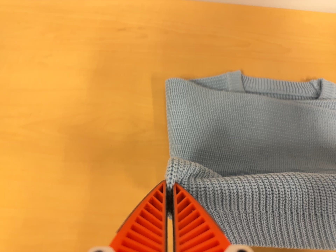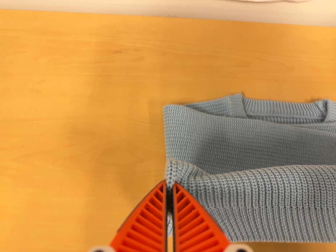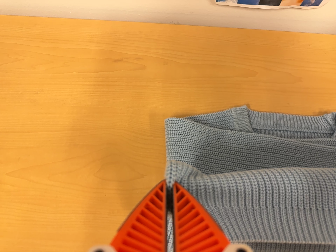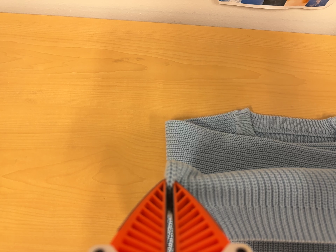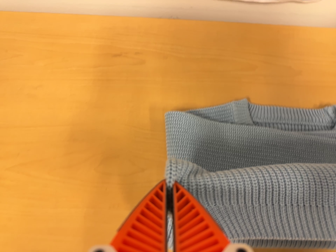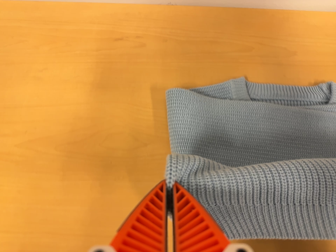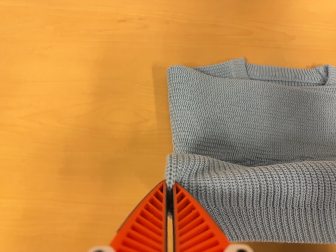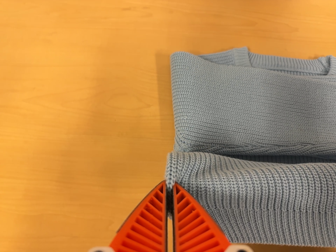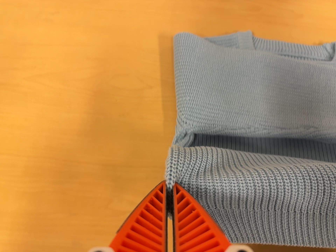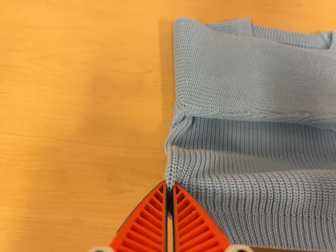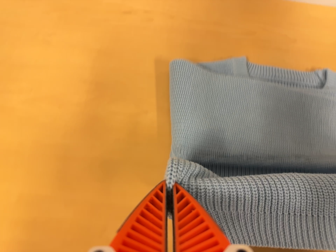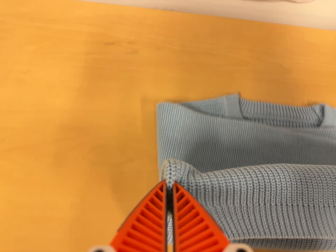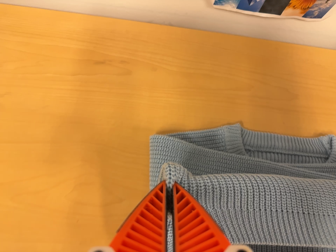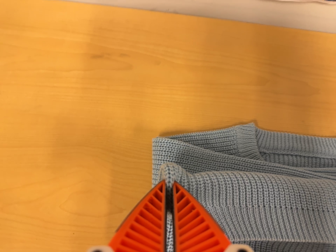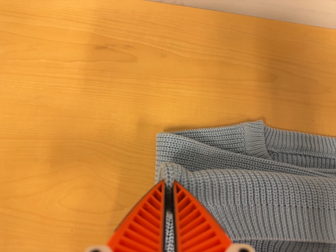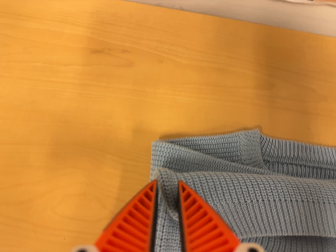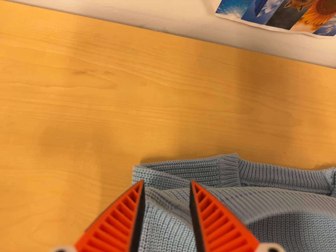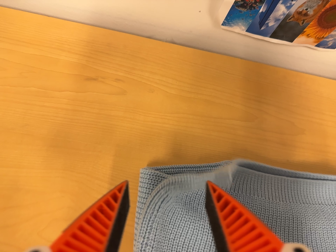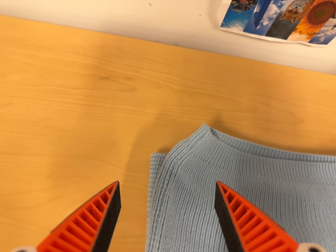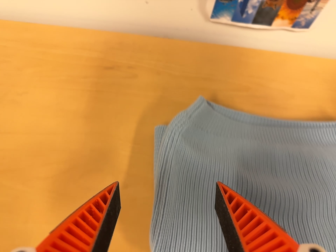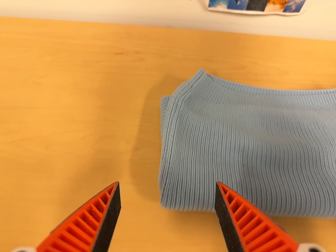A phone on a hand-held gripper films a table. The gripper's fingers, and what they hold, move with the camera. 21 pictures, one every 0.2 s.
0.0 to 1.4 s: The camera travels toward the bottom of its view, about 5 cm, so close, fixed things drift upward.
1.4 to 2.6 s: The camera travels toward the top of its view and forward, about 20 cm, so close, fixed things drift downward.
2.6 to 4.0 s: The camera travels toward the bottom of its view and backward, about 18 cm. Its aim tips toward the top of its view by about 15 degrees.
The film runs forward here.
